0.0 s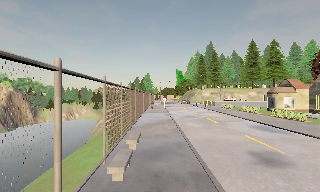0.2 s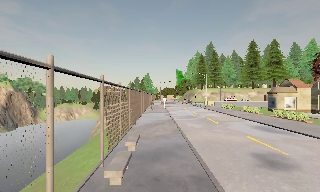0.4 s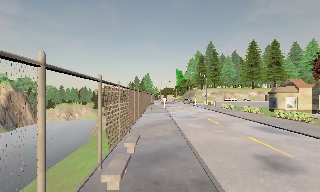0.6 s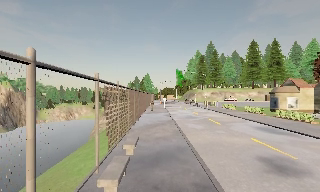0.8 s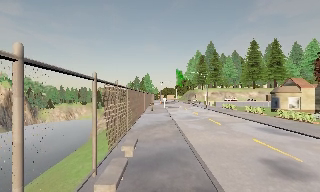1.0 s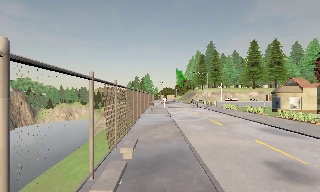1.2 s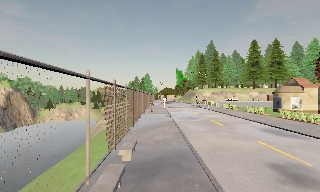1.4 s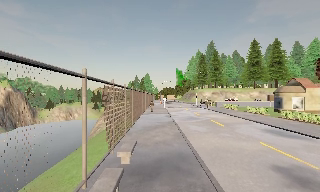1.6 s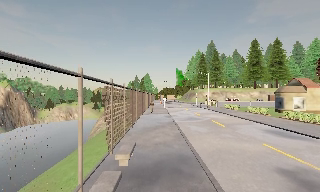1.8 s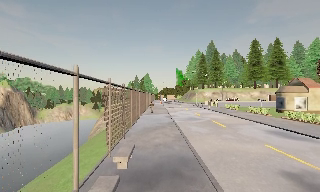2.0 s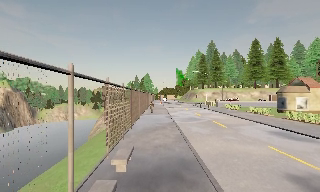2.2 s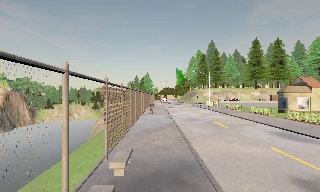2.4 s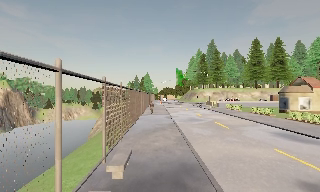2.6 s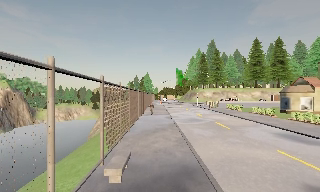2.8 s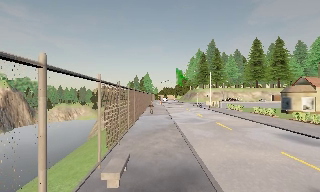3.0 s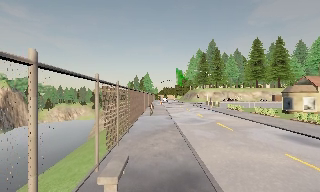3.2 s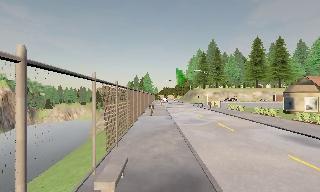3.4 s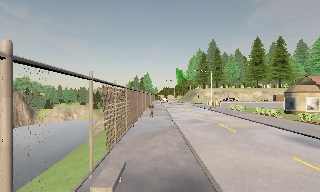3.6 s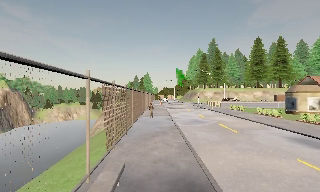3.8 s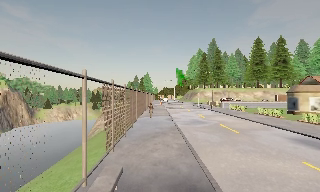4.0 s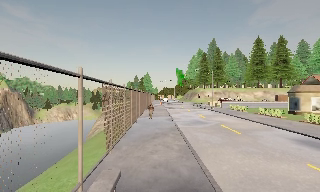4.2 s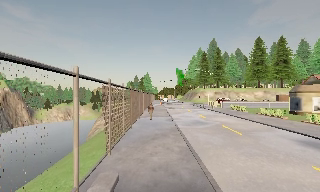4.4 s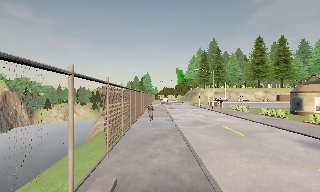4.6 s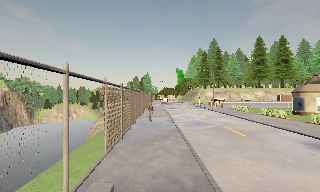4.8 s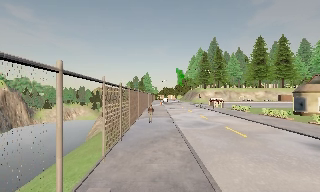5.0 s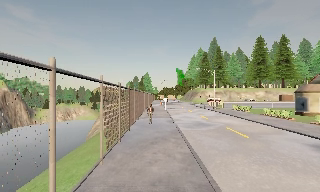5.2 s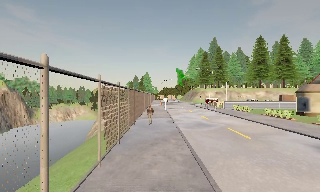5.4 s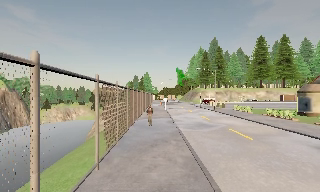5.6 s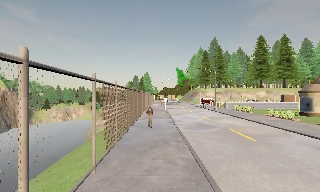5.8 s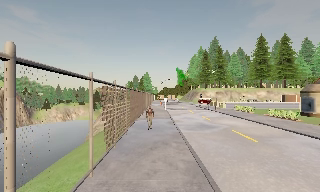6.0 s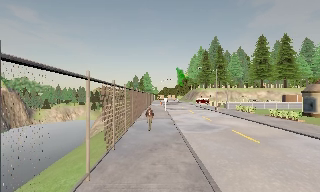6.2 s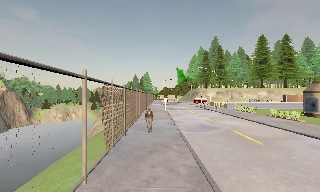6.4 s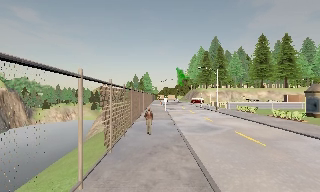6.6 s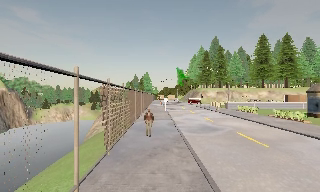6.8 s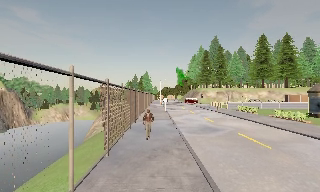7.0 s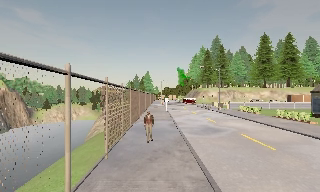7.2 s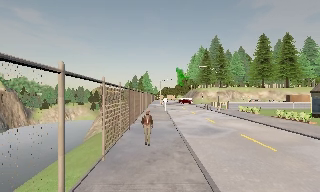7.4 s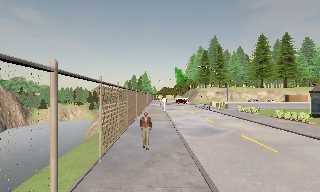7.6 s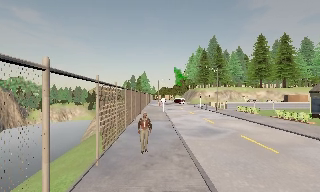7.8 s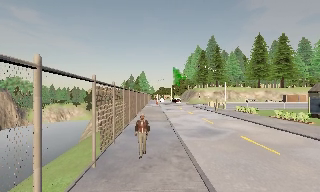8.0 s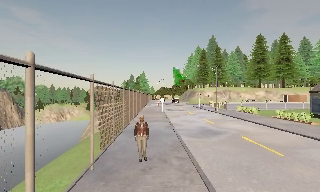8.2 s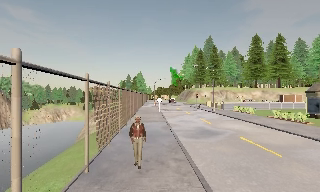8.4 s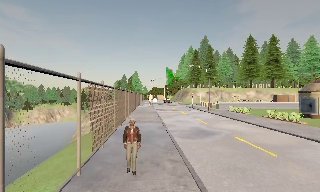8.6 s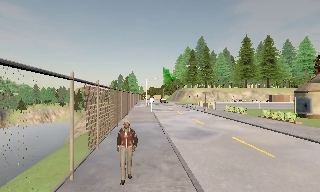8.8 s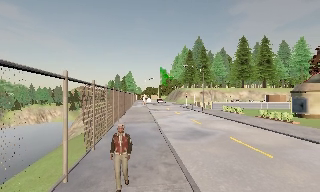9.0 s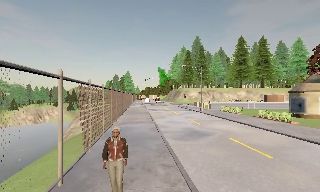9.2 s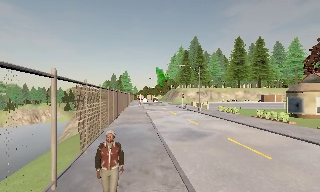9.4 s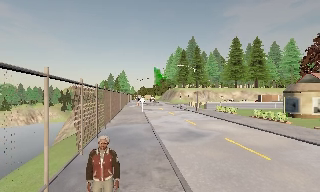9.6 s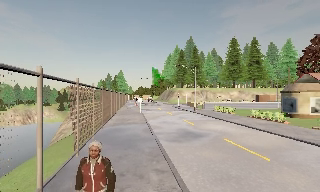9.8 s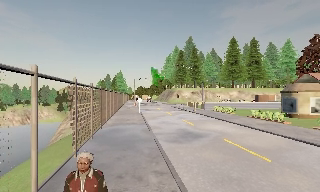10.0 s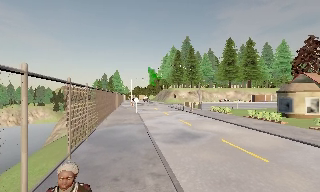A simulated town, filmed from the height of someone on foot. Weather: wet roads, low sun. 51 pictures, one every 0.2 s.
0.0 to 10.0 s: The camera swings to its right by about 10 degrees, and the scene slides to the left. It travels forward, about 10 m, so what stands in front looms larger.
The film runs forward here.
